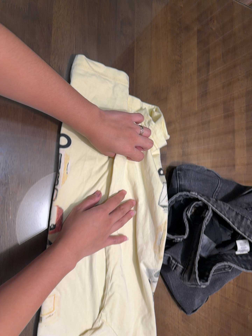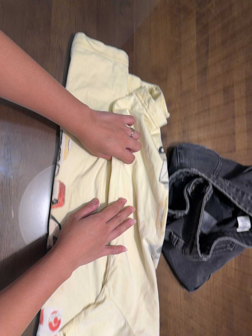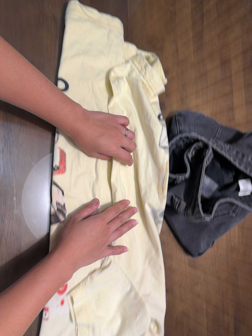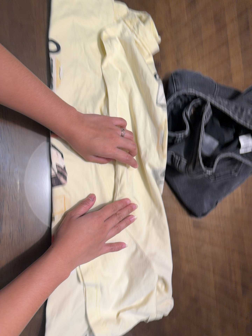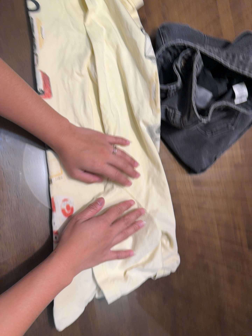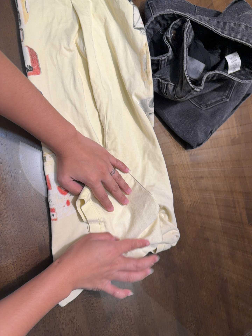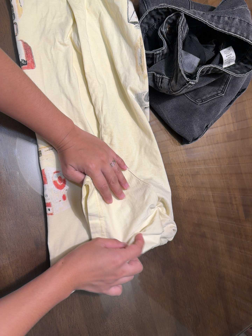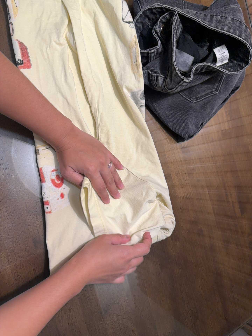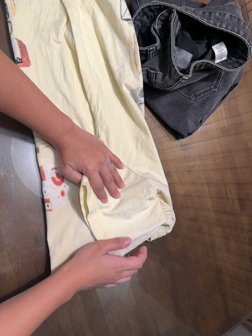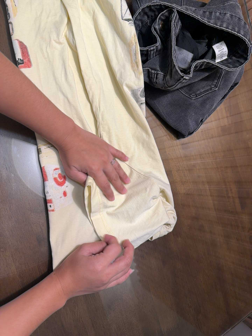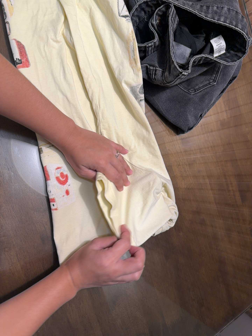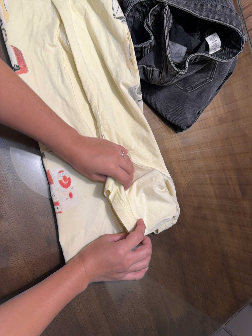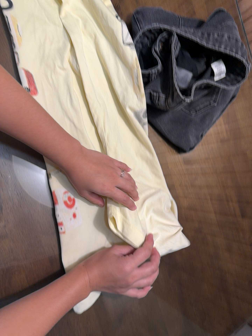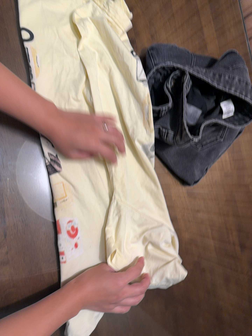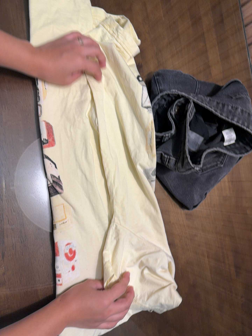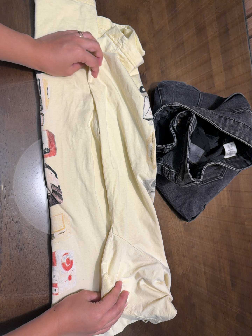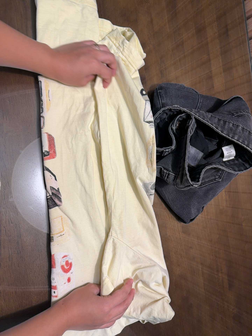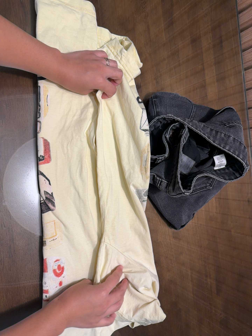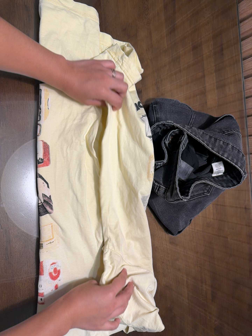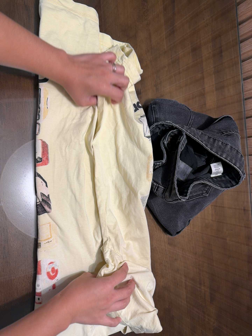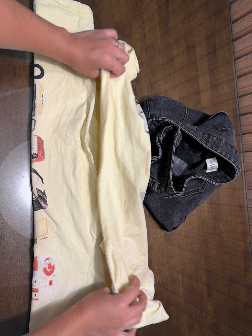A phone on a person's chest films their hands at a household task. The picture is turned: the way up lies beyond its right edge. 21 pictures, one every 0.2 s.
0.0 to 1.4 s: The camera travels toward the bottom of its view, about 26 cm, so close, fixed things drift upward. It rolls about its line of sight by about 15 degrees, and the scene rotates counterclockwise.
1.4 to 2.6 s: The camera travels toward the top of its view, about 9 cm, so close, fixed things drift downward.
2.6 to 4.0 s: The camera travels toward the top of its view, about 6 cm, so close, fixed things drift downward. It rolls about its line of sight by about 10 degrees, and the scene rotates clockwise.
The film runs backward here.
